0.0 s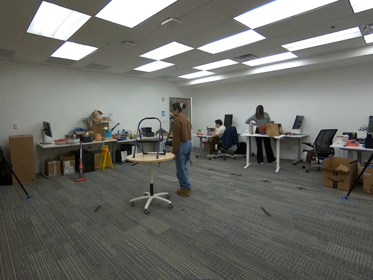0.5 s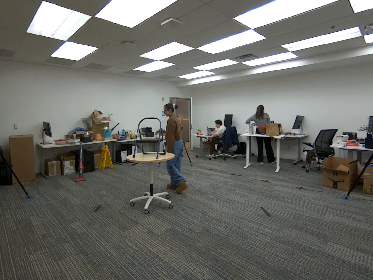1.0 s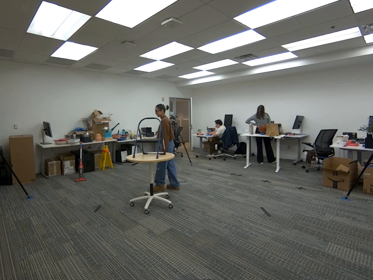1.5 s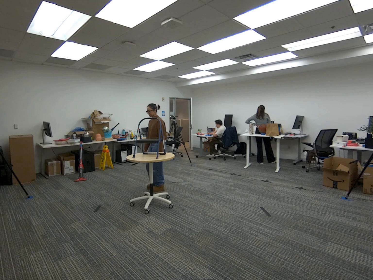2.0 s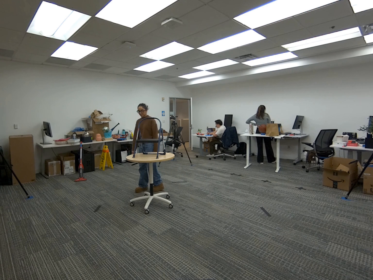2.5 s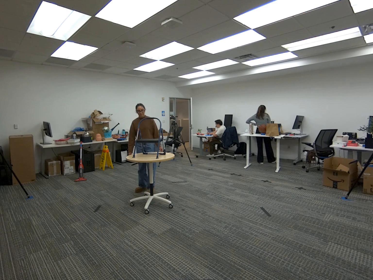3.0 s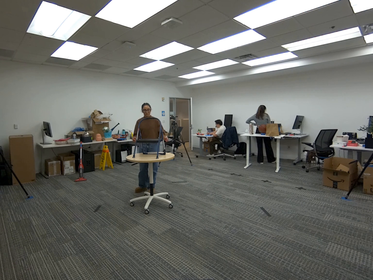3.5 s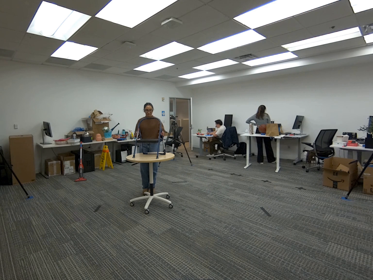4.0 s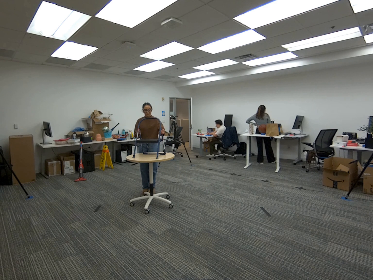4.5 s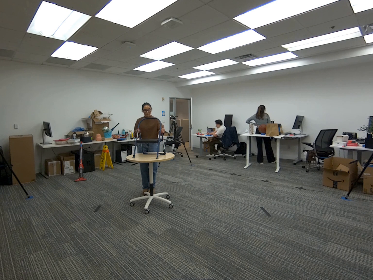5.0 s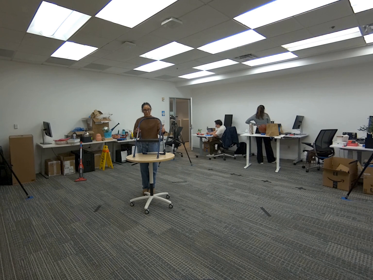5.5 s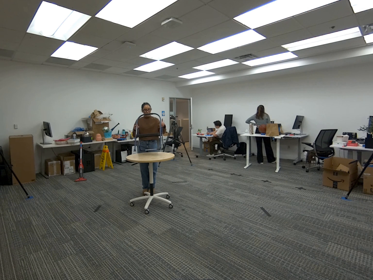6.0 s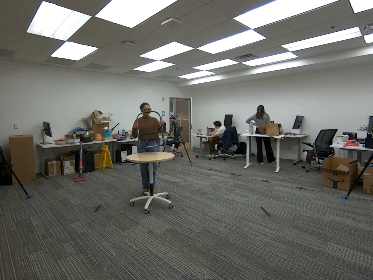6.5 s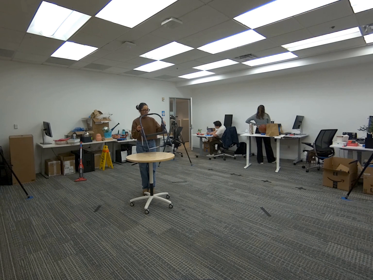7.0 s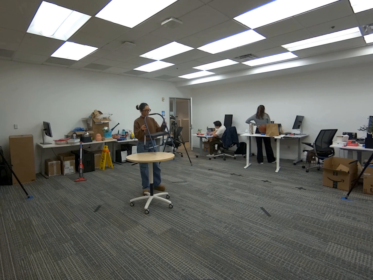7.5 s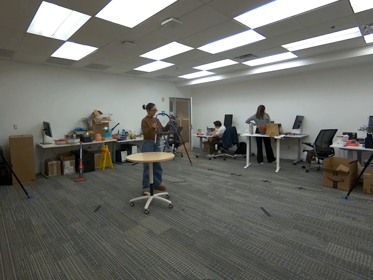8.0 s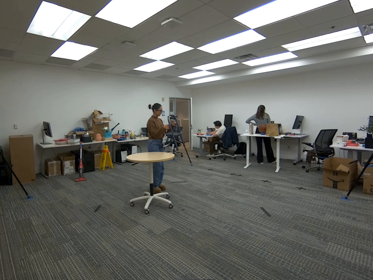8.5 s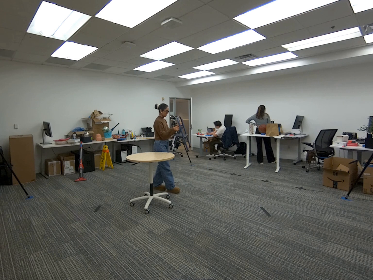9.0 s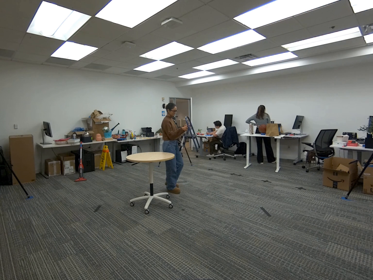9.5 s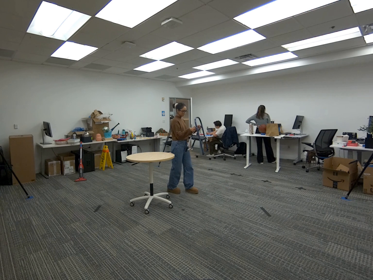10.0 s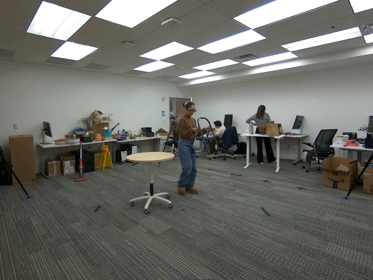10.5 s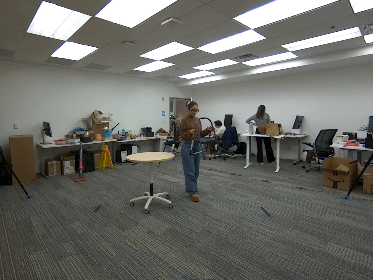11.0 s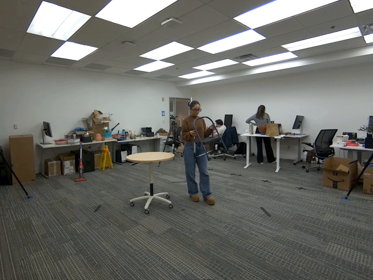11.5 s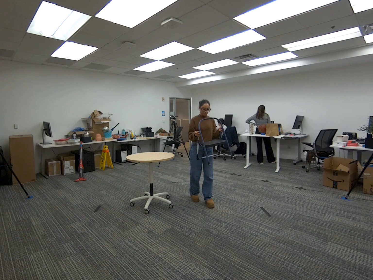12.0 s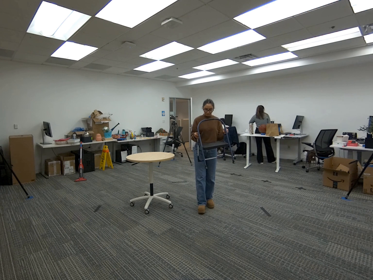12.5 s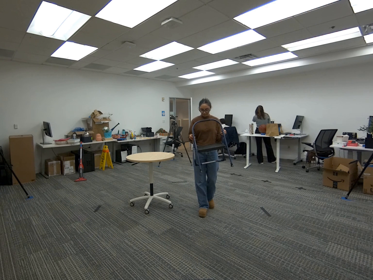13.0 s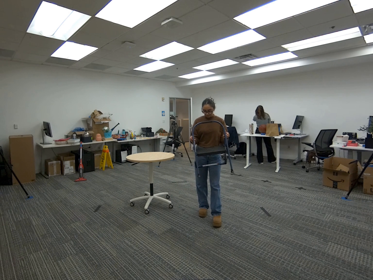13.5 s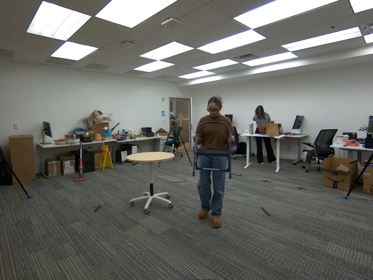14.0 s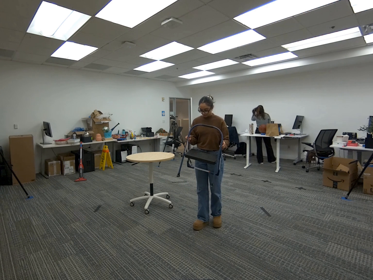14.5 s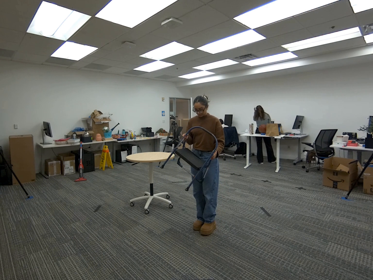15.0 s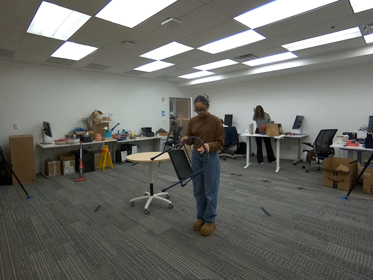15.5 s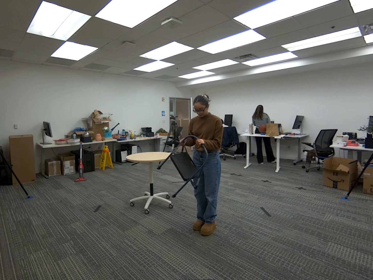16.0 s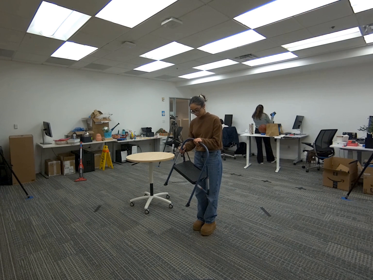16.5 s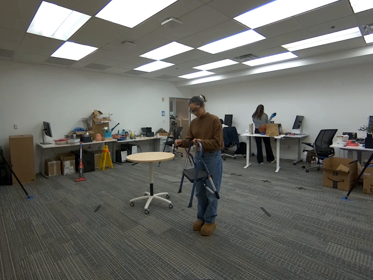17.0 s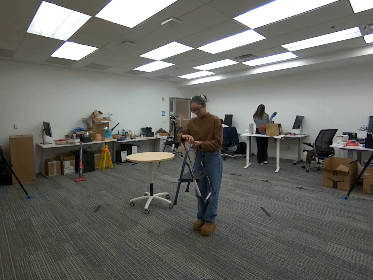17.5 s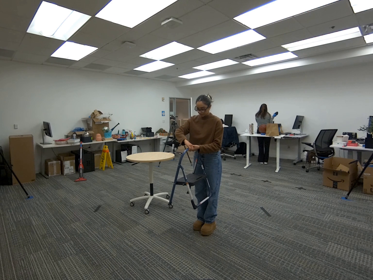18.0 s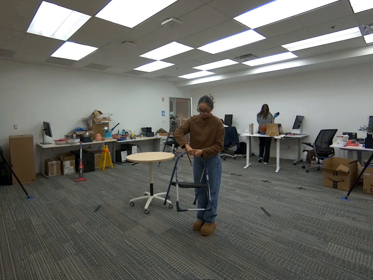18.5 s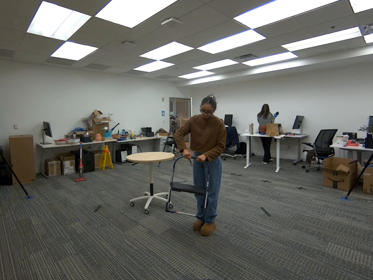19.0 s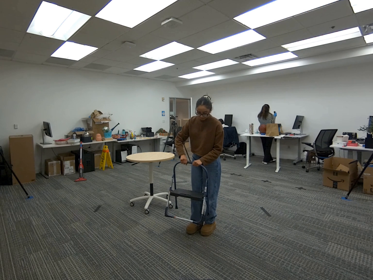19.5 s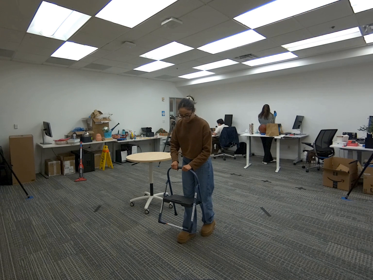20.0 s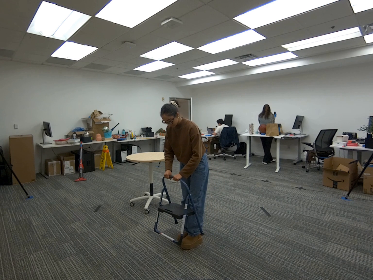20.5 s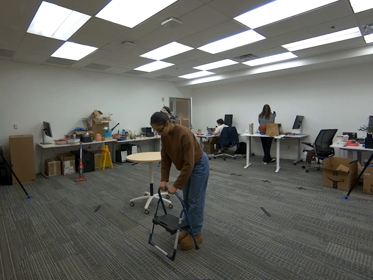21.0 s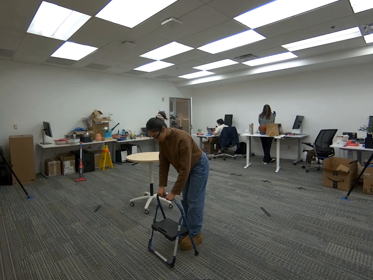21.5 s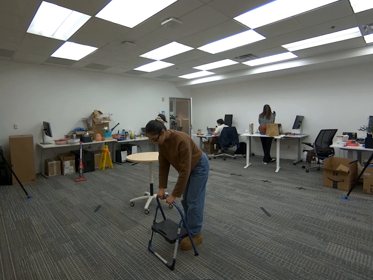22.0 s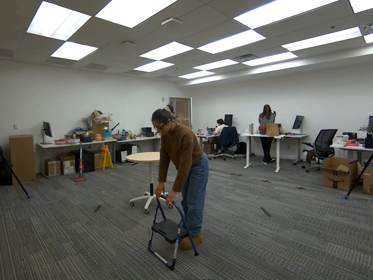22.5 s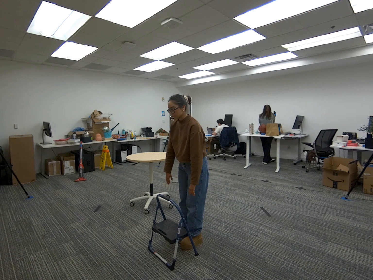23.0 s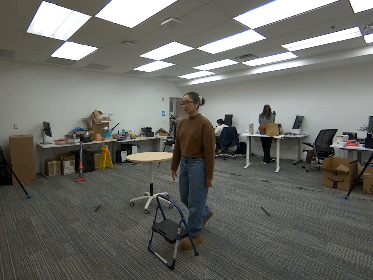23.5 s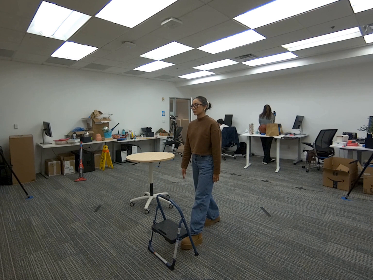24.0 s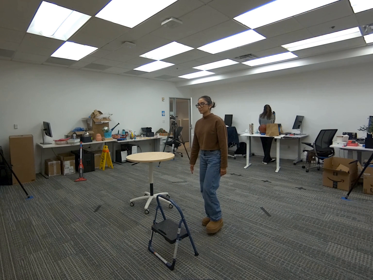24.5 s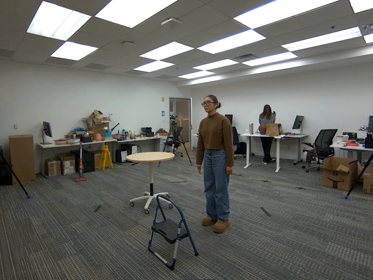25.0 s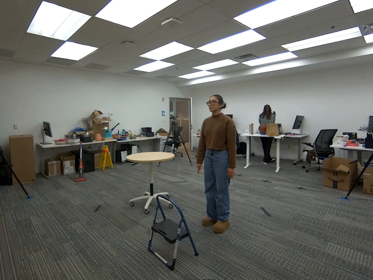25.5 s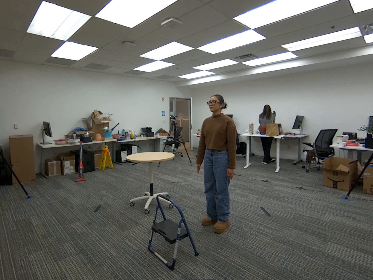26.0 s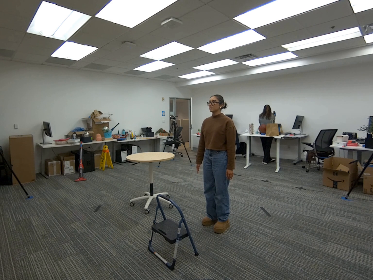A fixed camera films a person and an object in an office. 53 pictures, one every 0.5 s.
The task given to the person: Walk over to the step ladder on the round table and pick up the step ladder using both hands. Place the step ladder on the floor.
